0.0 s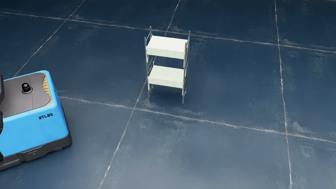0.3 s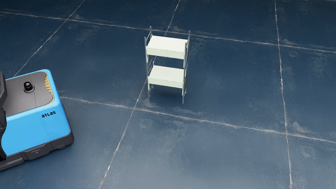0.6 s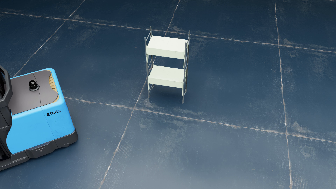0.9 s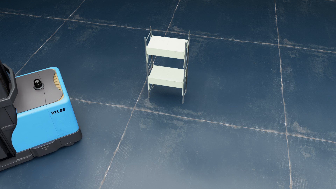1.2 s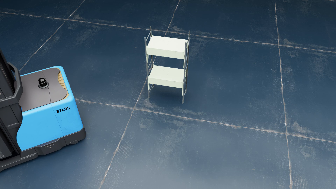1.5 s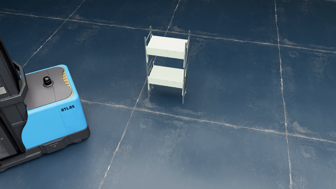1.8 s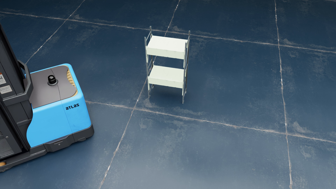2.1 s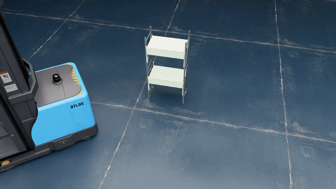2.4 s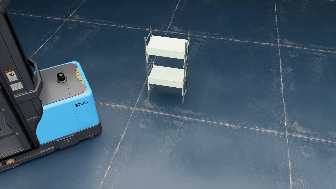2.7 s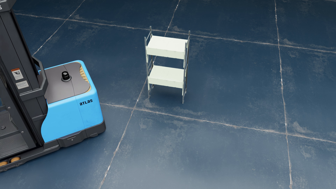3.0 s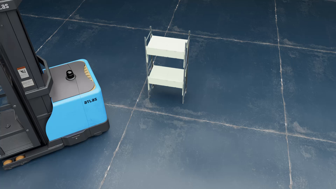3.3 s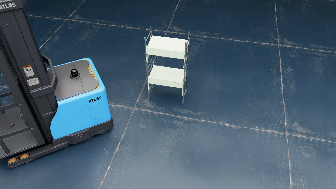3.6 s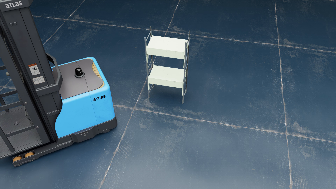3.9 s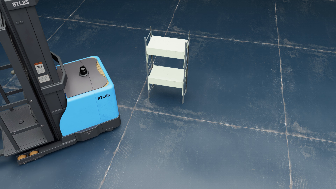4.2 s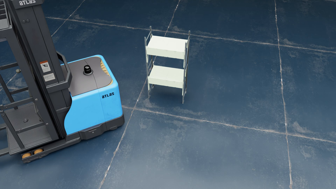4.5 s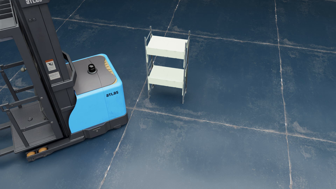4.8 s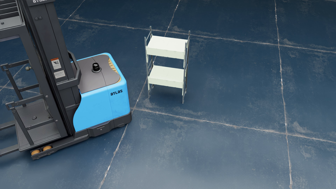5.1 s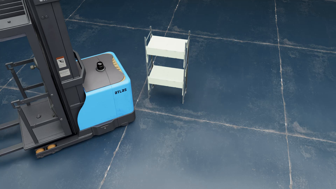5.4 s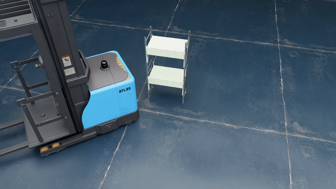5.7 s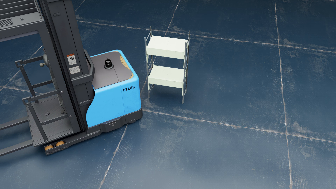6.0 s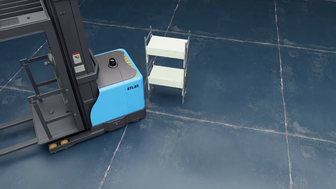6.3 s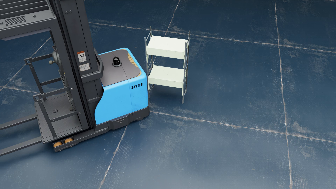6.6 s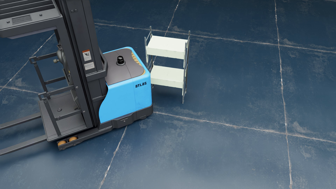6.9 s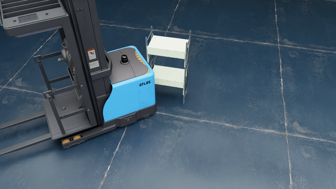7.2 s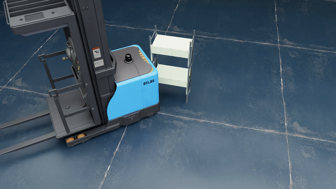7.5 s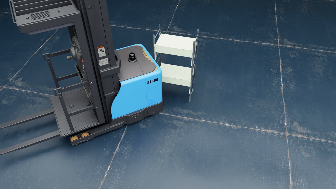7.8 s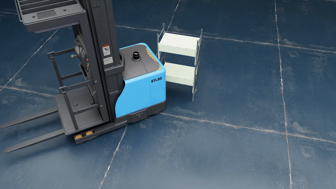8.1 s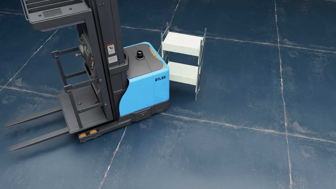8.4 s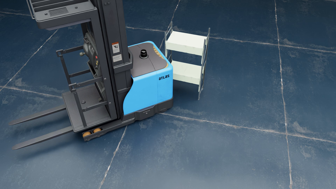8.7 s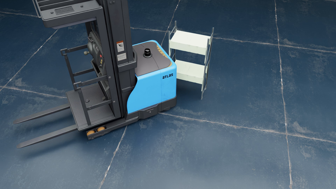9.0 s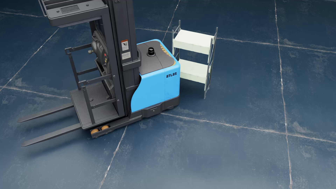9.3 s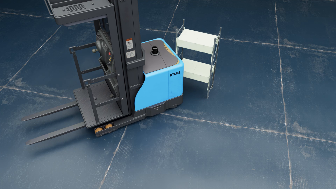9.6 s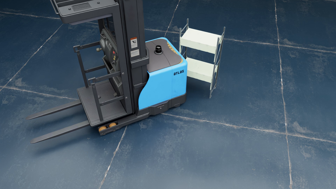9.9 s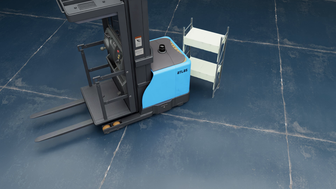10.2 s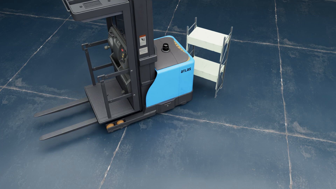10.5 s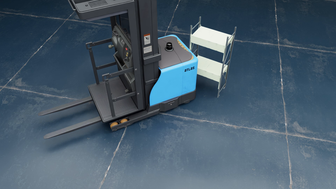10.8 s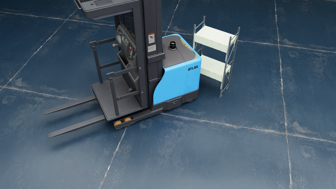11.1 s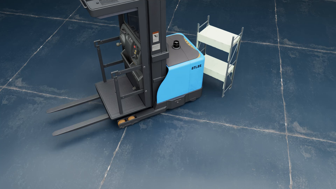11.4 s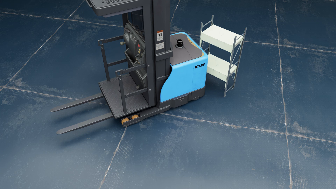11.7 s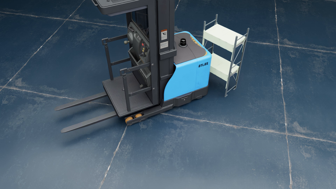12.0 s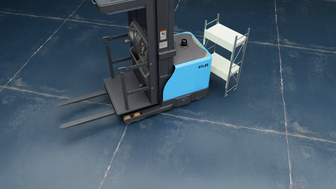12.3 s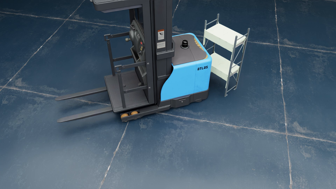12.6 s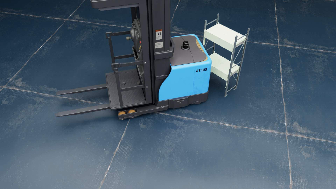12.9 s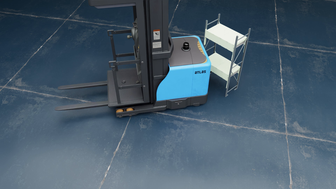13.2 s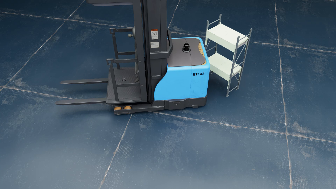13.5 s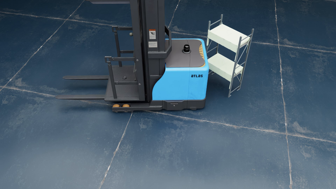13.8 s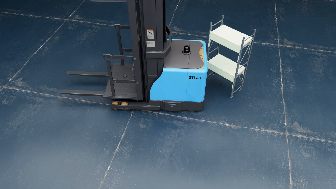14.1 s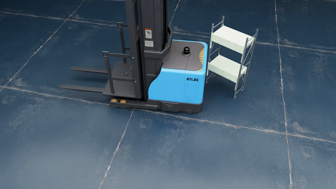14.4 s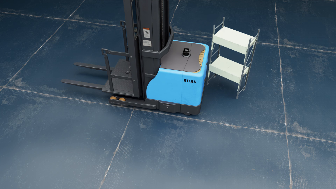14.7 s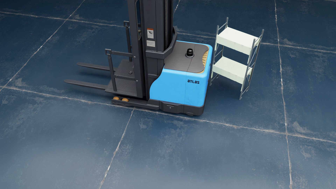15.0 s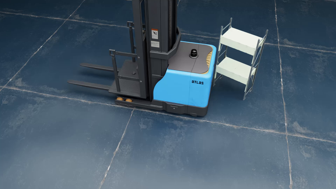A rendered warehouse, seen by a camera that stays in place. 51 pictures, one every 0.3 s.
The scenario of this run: A forklift runs into an object in its way.
